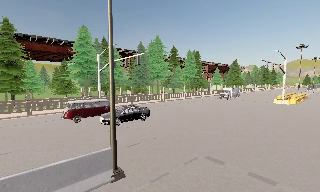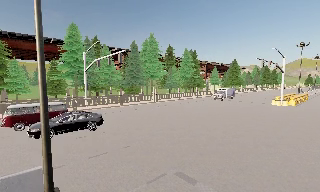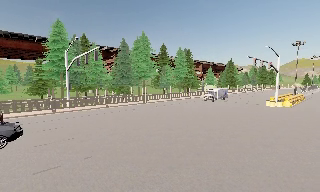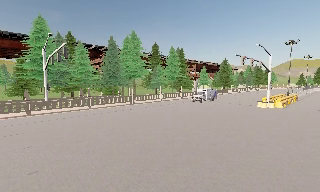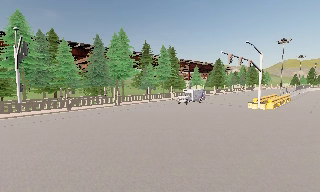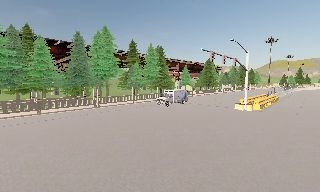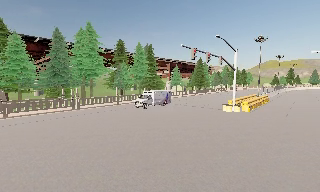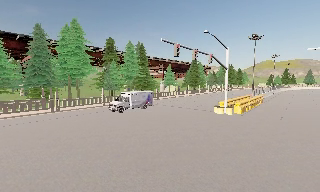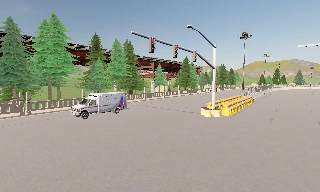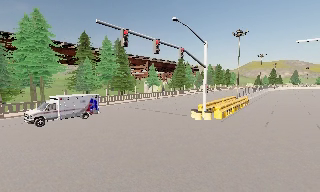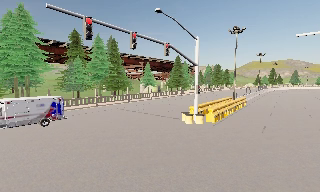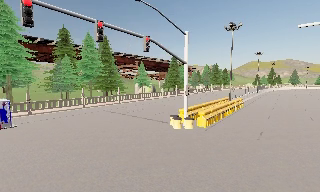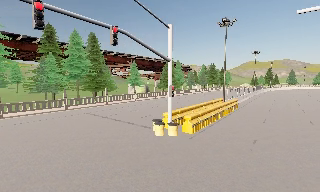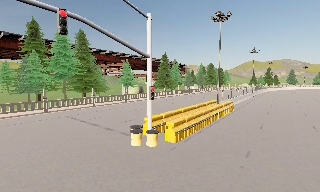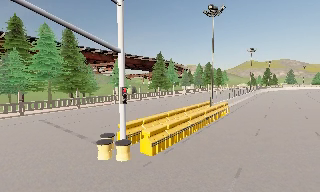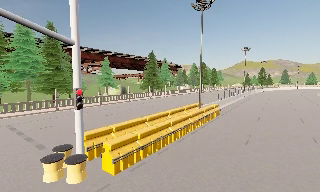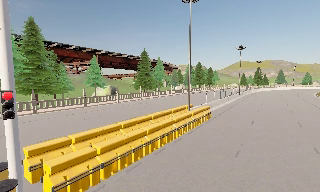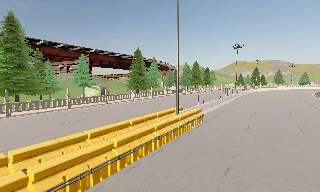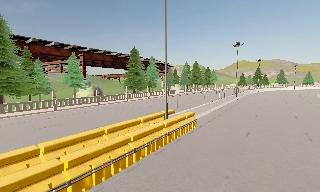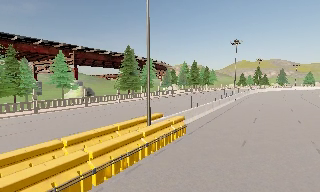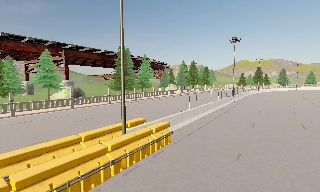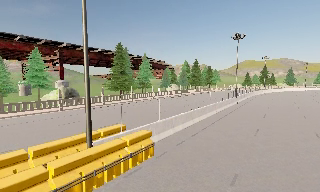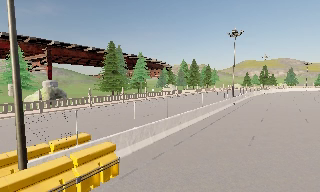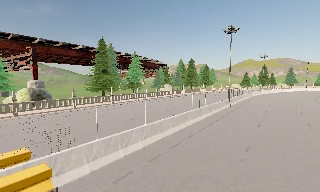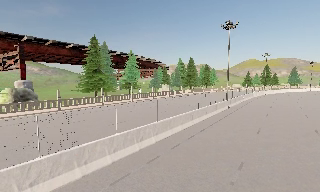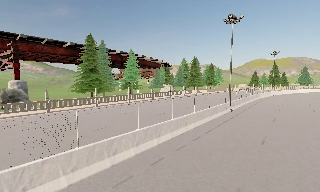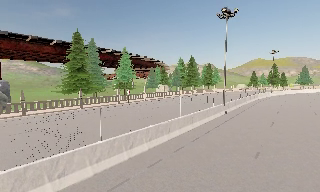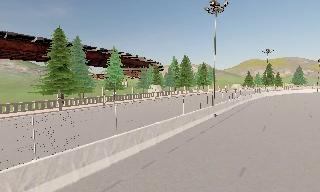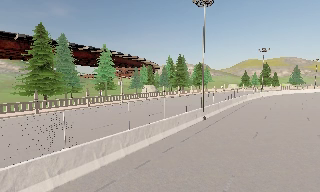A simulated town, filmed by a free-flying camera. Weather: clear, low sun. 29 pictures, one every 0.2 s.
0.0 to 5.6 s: The camera pans to its right, which is clockwise from overhead, by about 10 degrees. It travels forward and to its right, about 60 m, so what stands in front looms larger.
The film runs forward here.
